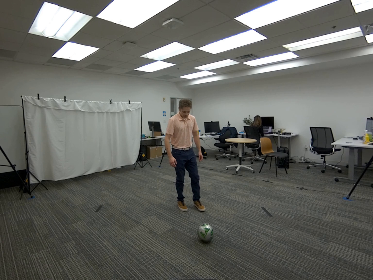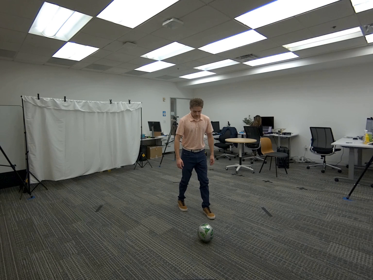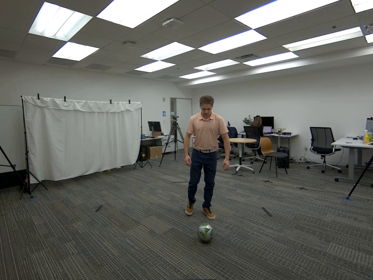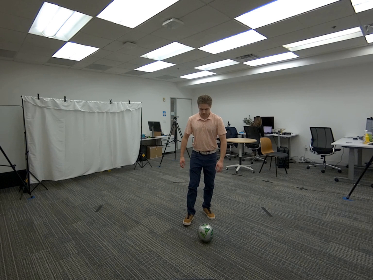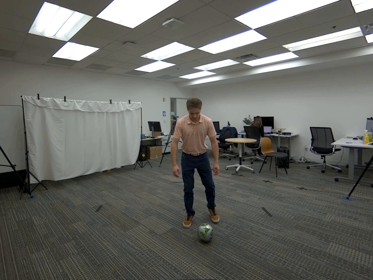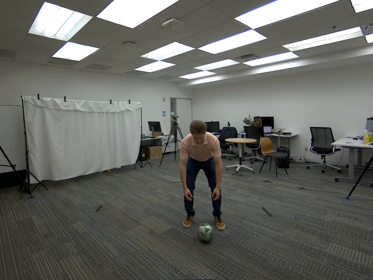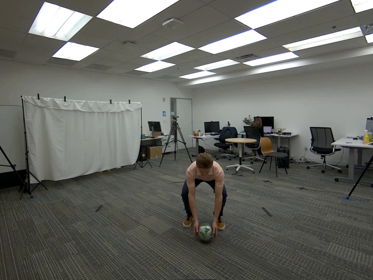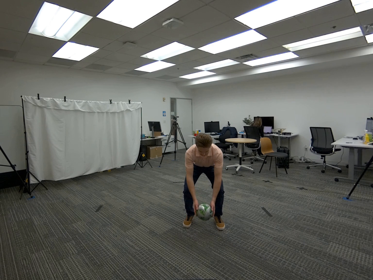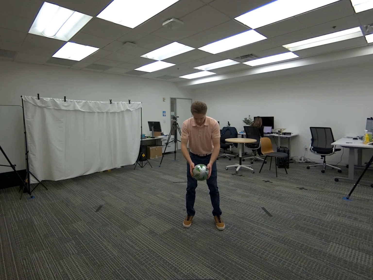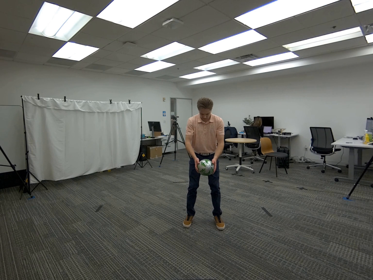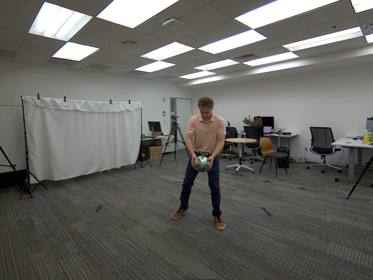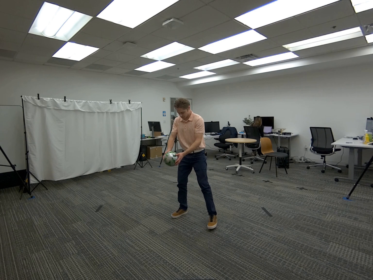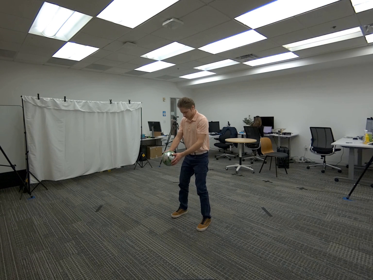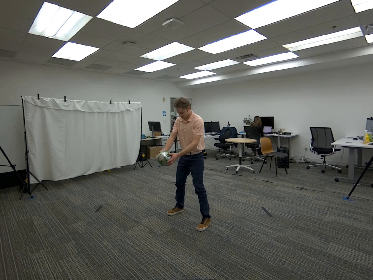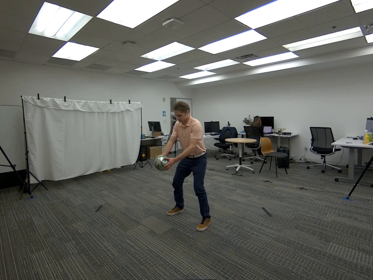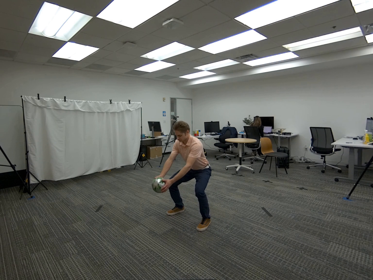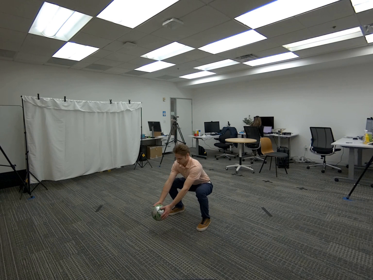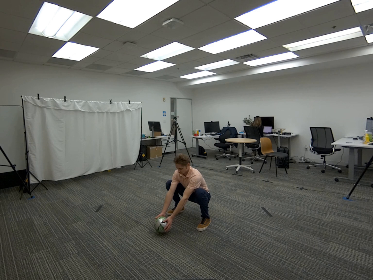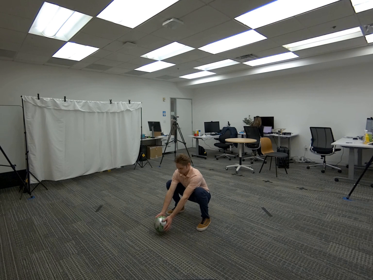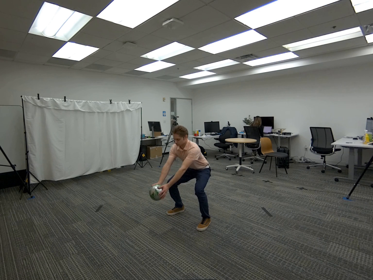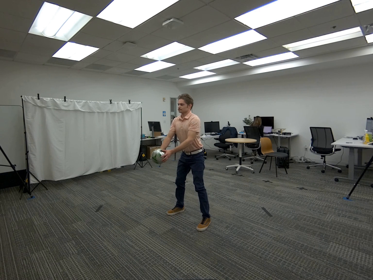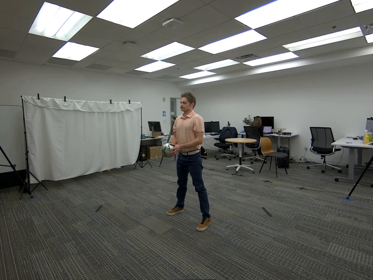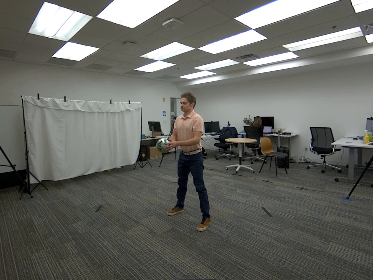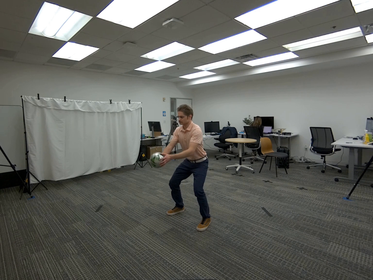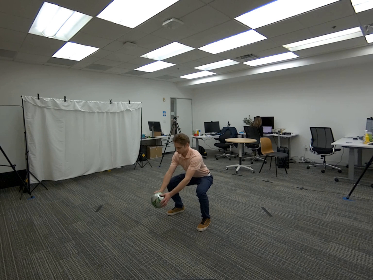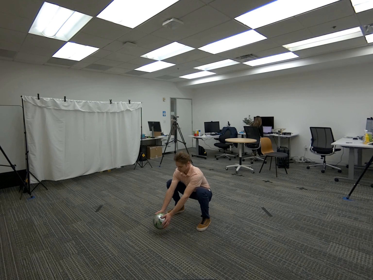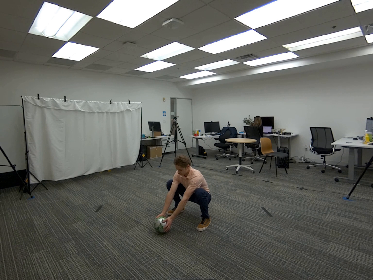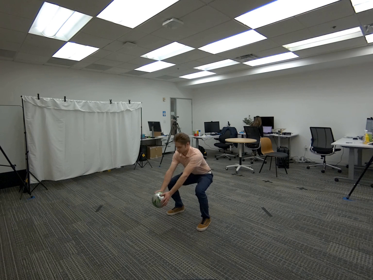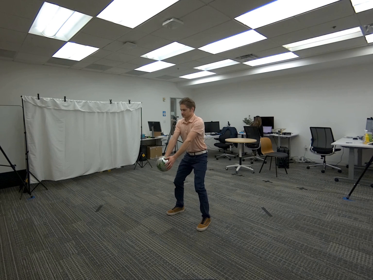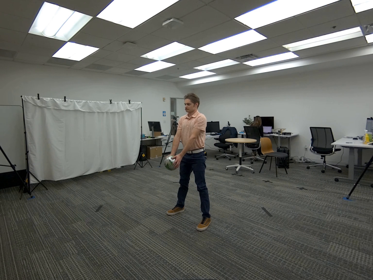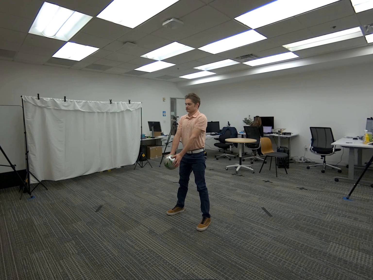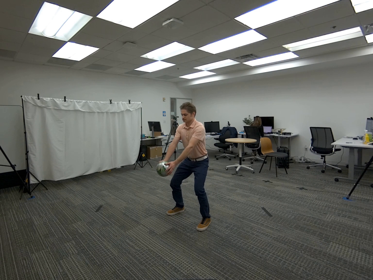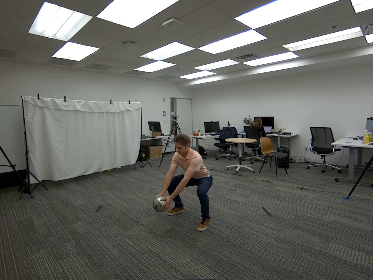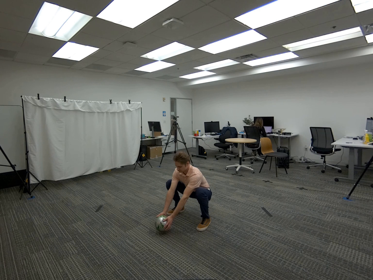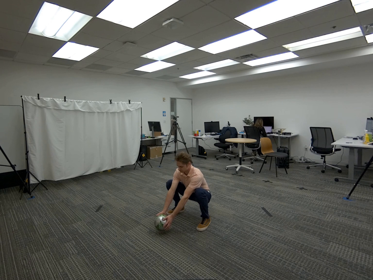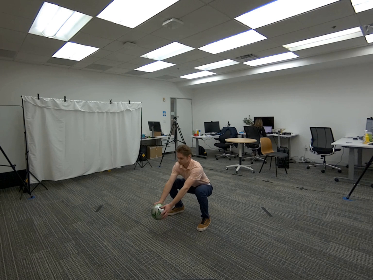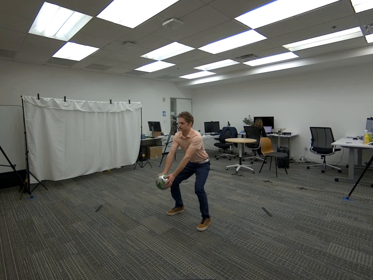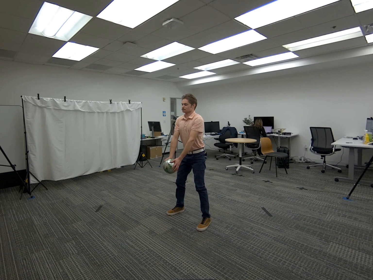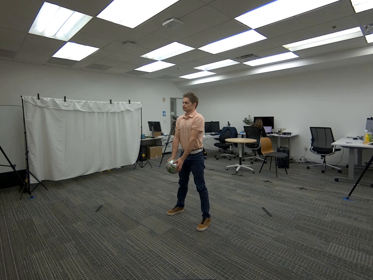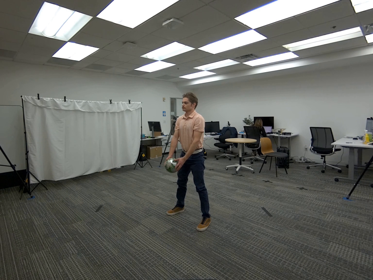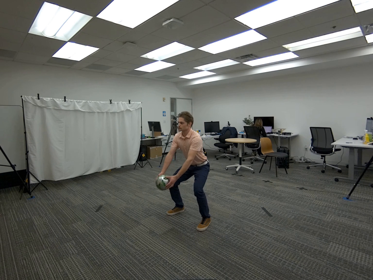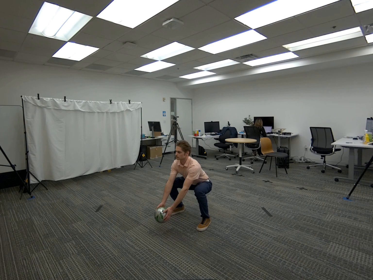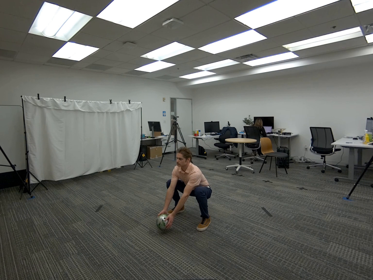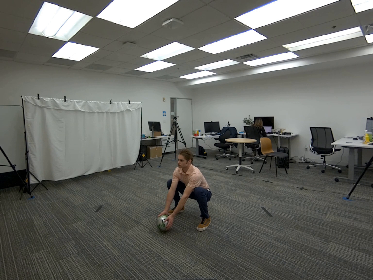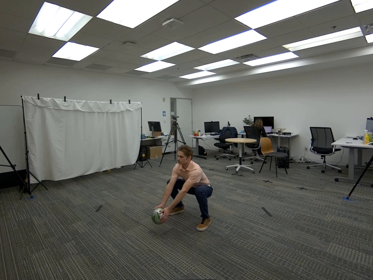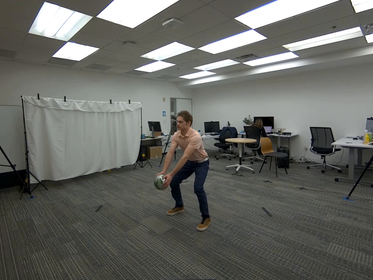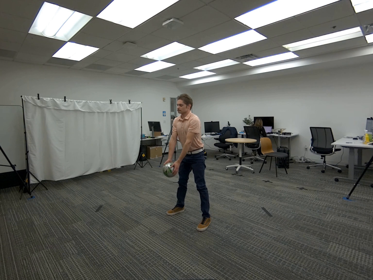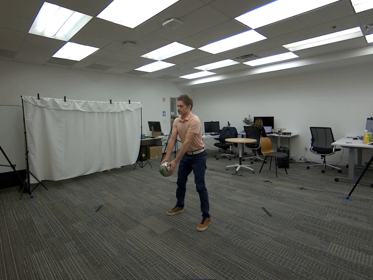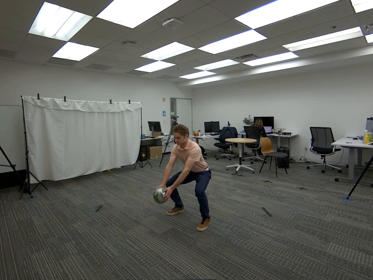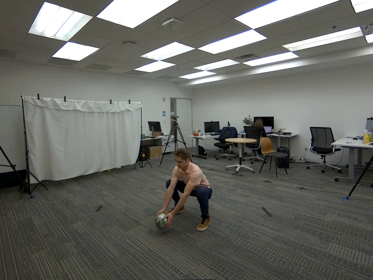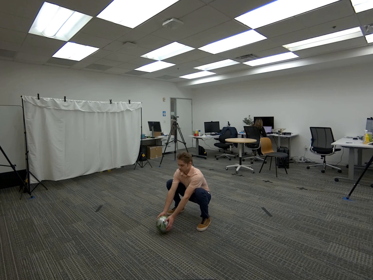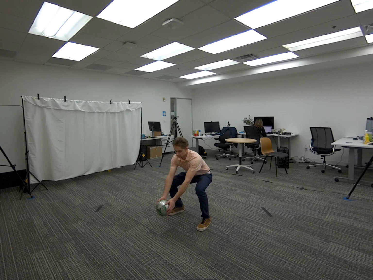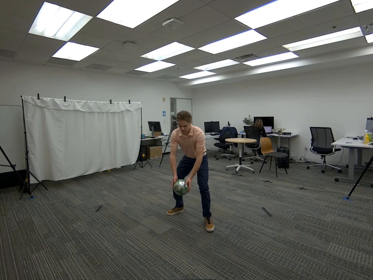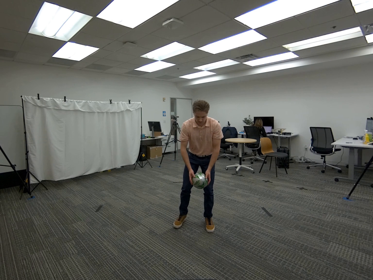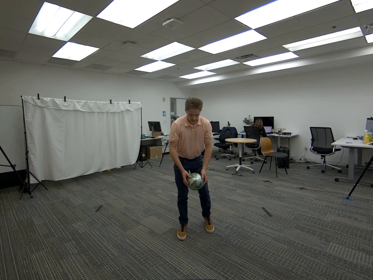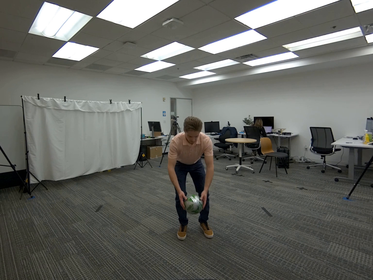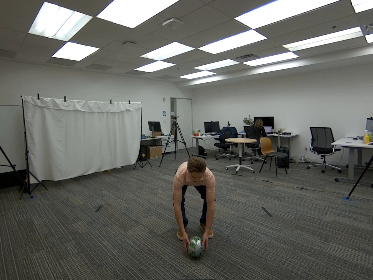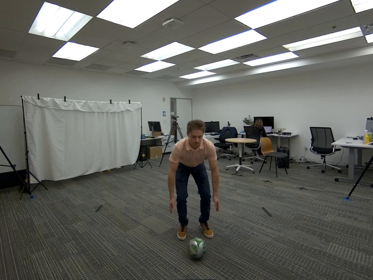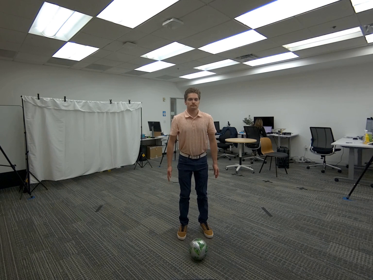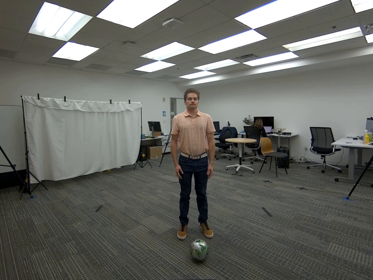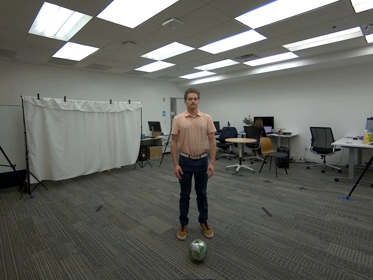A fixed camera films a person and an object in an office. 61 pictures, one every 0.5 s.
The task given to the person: Walk over to the soccer ball and pick up the ball using both hands and proceed to squat and touch the ground with the soccer ball then lift up the soccer ball up in the air. Perform 5 squats.
